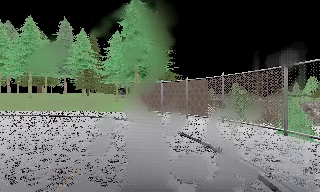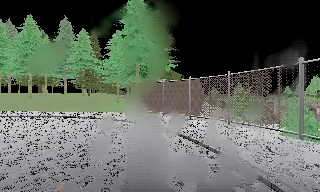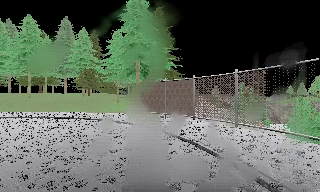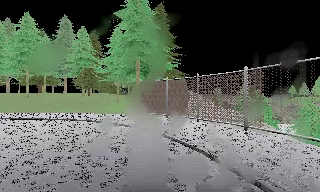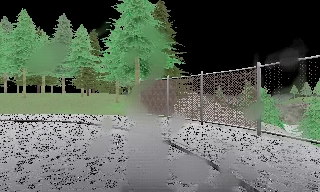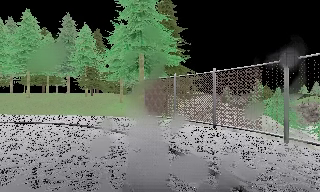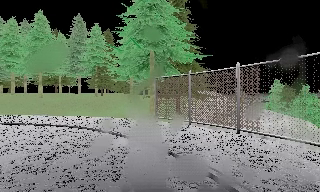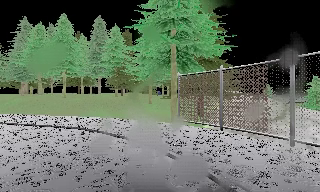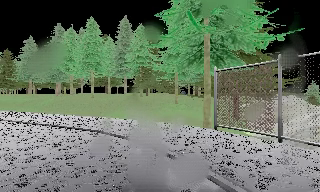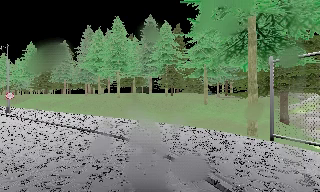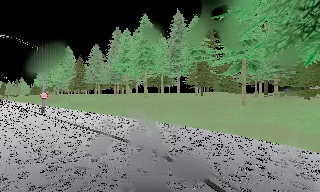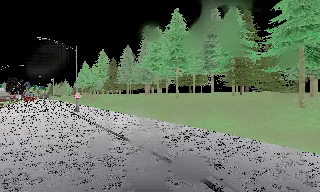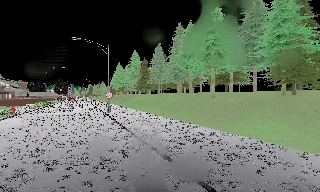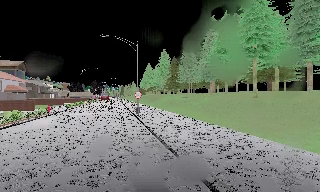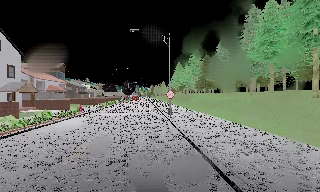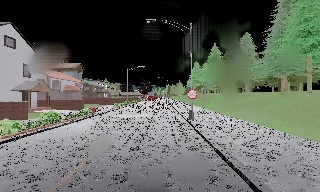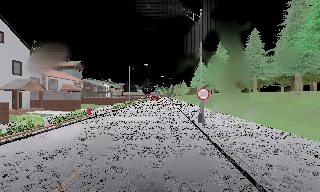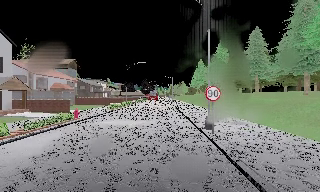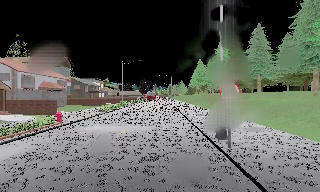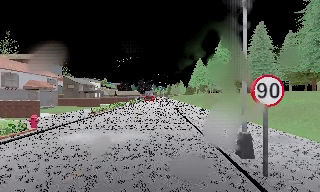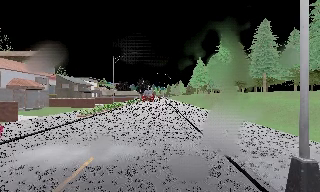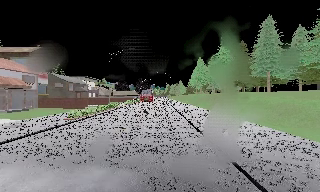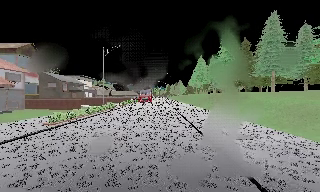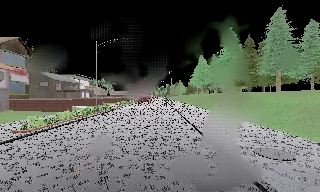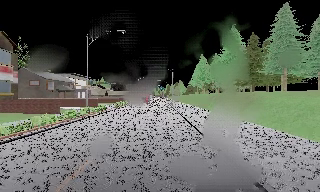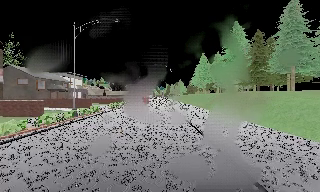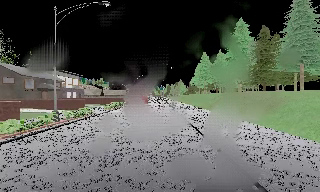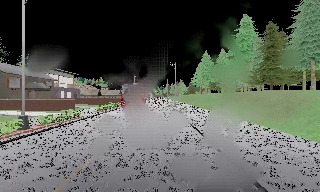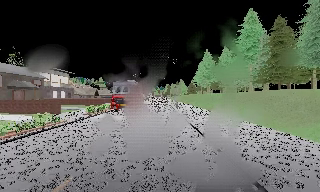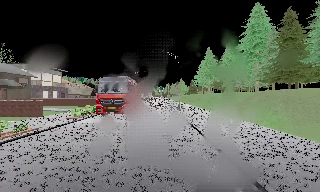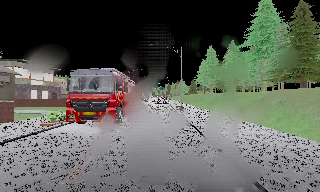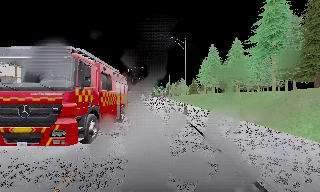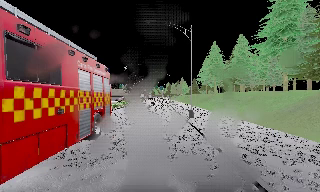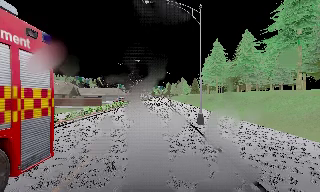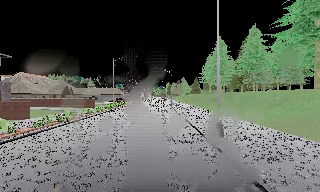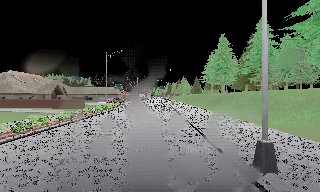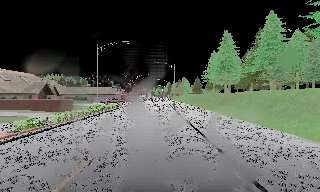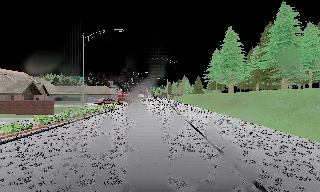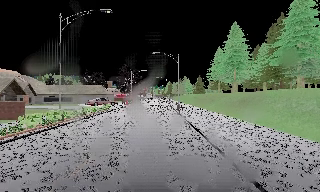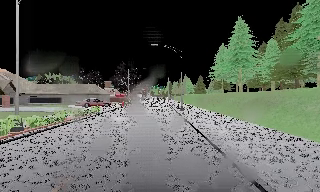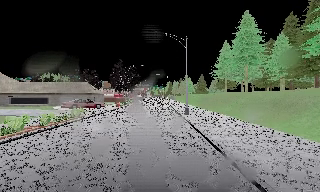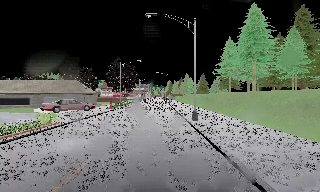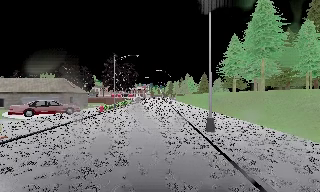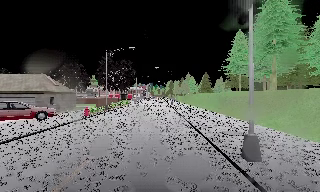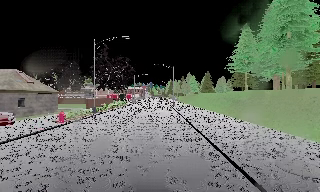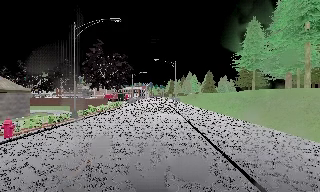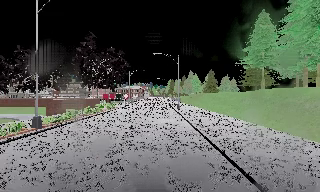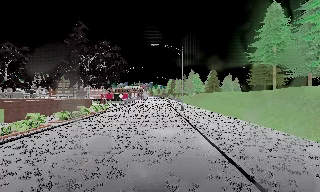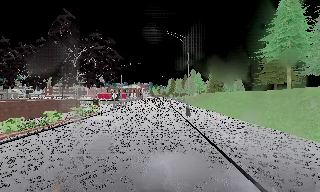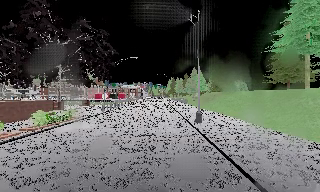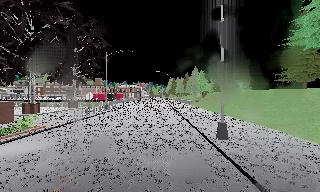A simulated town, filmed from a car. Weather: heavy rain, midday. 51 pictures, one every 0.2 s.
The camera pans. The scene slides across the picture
to the right.
The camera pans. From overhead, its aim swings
counterclockwise.
0.0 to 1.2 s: The camera travels forward, about 5 m, so what stands in front looms larger. It gains speed.
1.2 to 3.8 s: The scene slides to the right, as the camera pans about 80 degrees to its left. It travels forward, about 25 m.
3.8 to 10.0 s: The camera travels forward, about 95 m, so what stands in front looms larger. It gains speed.
The film runs forward here.
